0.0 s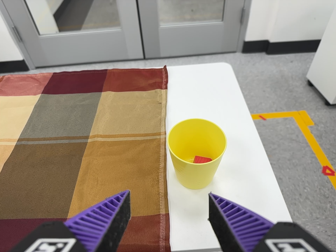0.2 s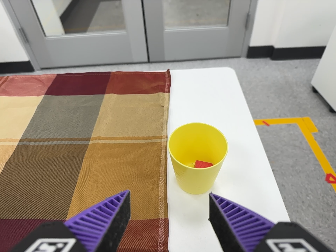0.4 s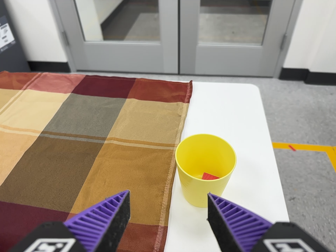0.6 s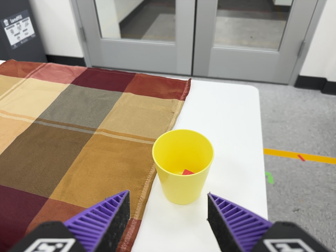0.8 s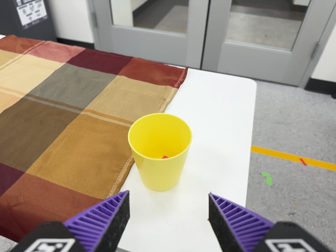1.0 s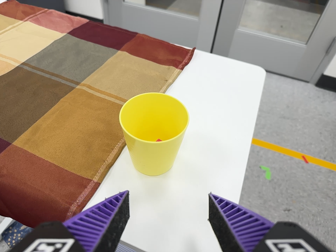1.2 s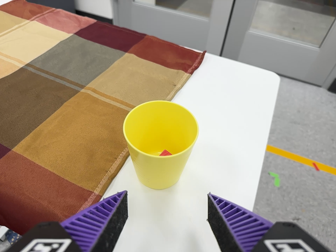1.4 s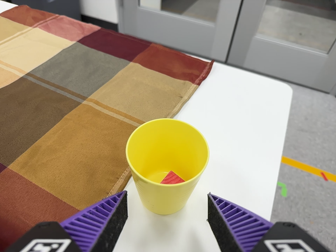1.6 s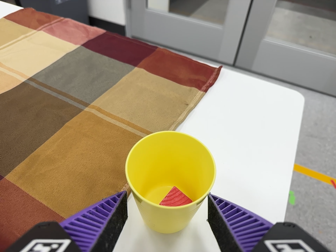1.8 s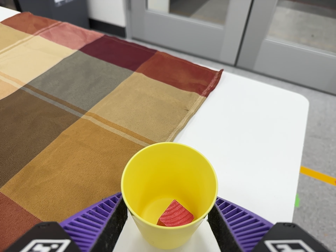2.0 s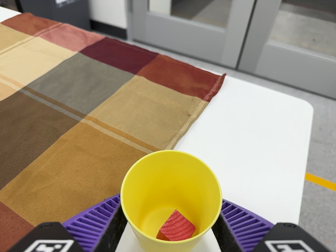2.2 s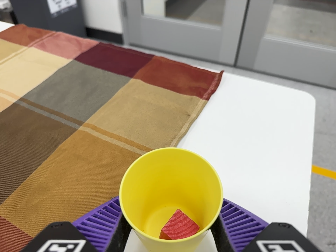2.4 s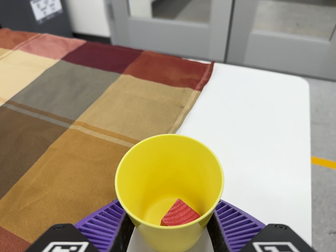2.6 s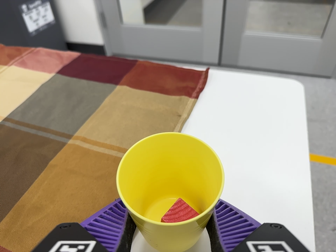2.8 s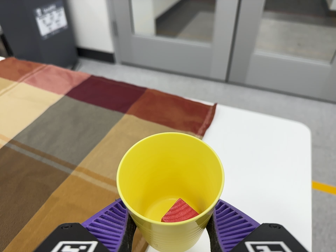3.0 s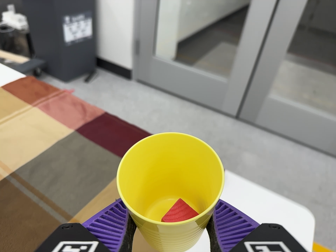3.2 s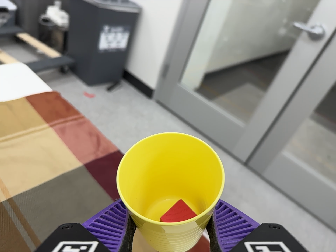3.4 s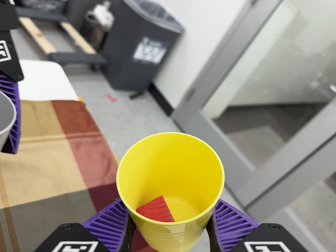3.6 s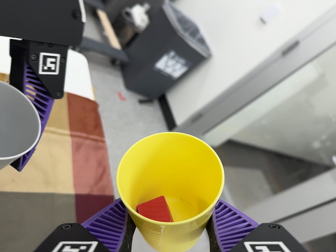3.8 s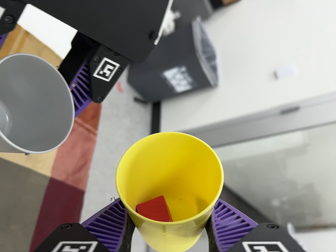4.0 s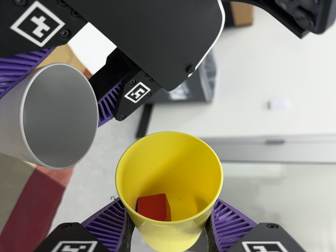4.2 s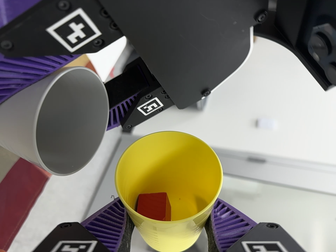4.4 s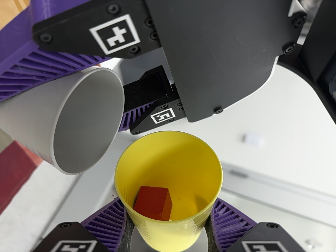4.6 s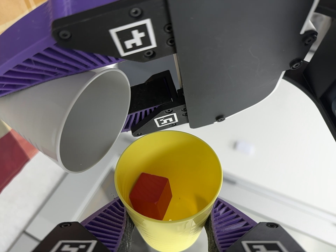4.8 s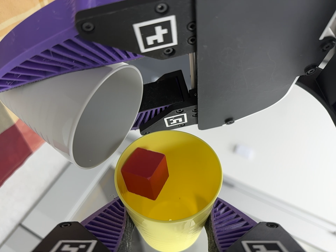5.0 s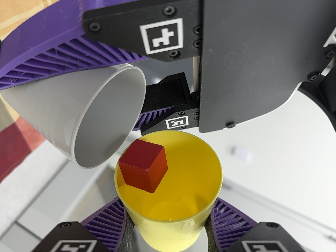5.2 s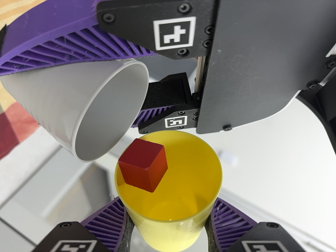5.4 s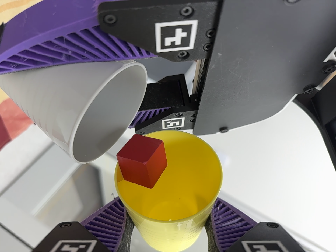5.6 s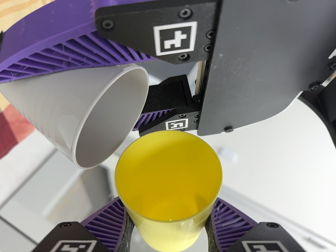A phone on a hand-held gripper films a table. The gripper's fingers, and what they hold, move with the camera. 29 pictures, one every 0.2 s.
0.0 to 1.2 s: The camera pans to its left by about 15 degrees. It travels to its right and forward, about 12 cm. It rolls about its line of sight by about 25 degrees, and the scene rotates clockwise.
1.2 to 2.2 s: The camera travels forward and toward the top of its view, about 8 cm, so what stands in front looms larger.
2.2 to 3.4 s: The camera travels toward the top of its view, about 24 cm, so close, fixed things drift downward. Its aim tips toward the top of its view by about 15 degrees, and the scene shifts downward. It rolls about its line of sight by about 40 degrees, and the scene rotates clockwise.
3.4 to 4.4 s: The camera pans to its right by about 15 degrees. It travels to its left and toward the top of its view, about 16 cm. It rolls about its line of sight by about 70 degrees, and the scene rotates clockwise.
4.4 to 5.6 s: The camera rolls about its line of sight by about 10 degrees, and the scene rotates clockwise.
The film runs forward here.
